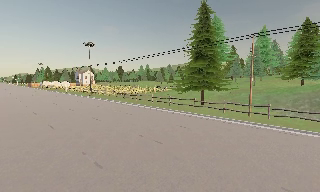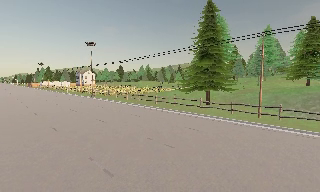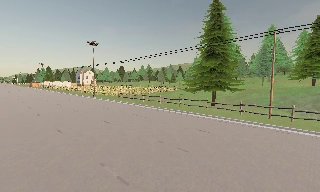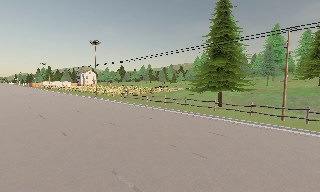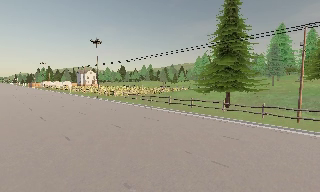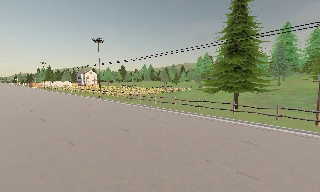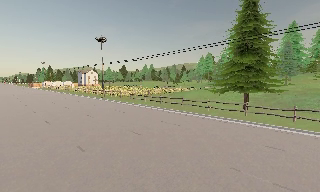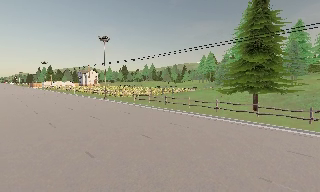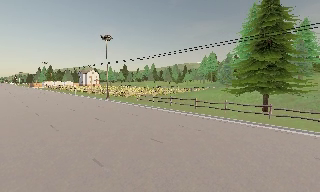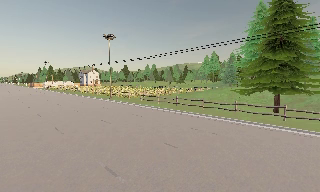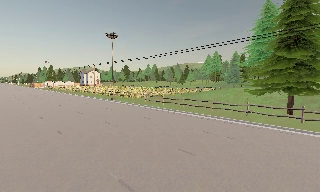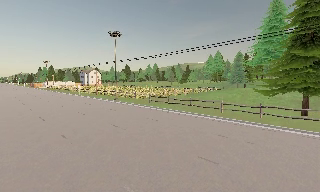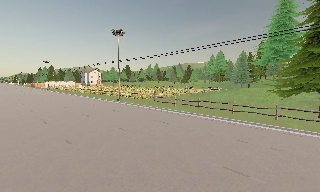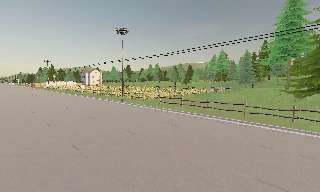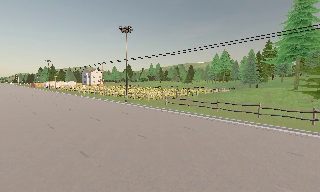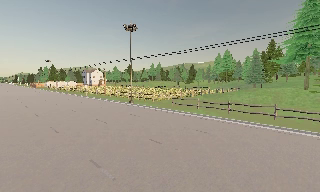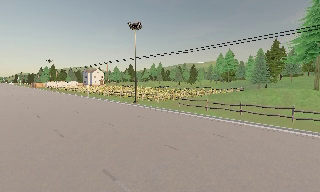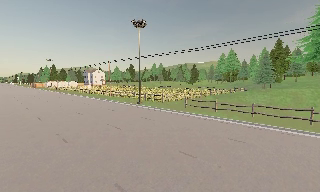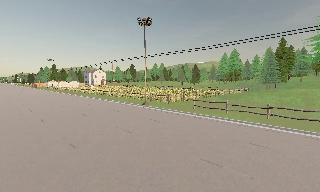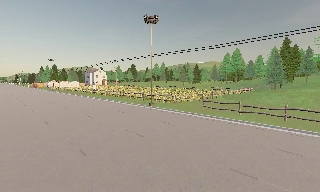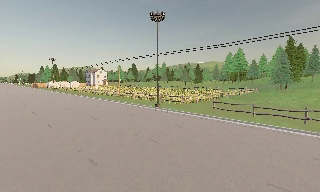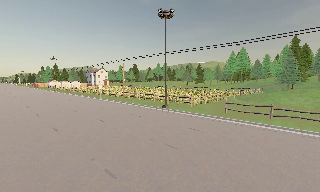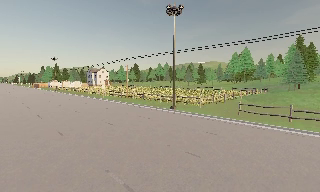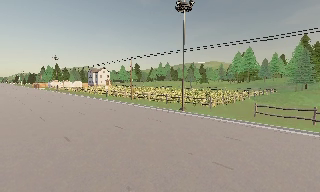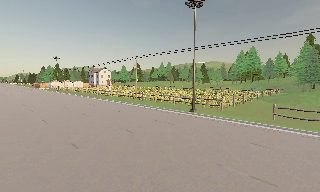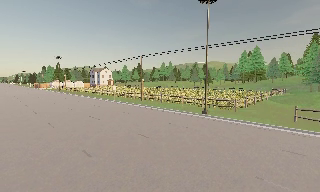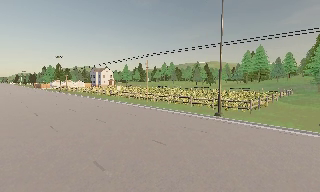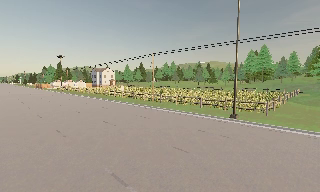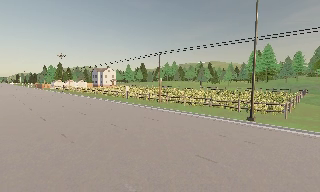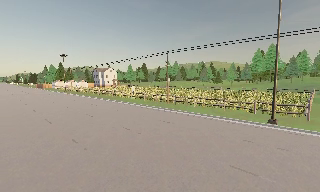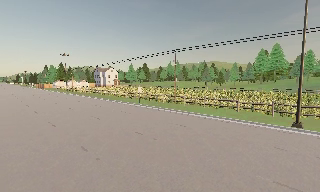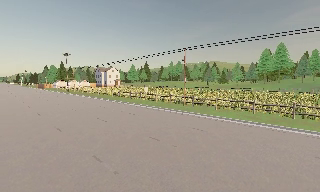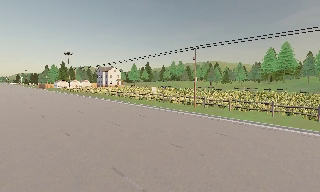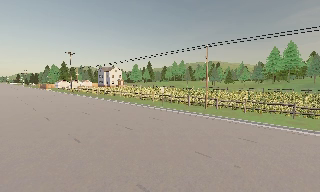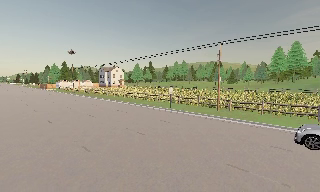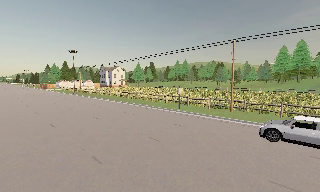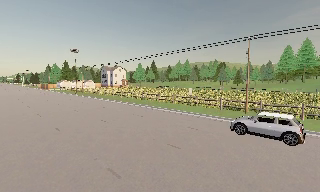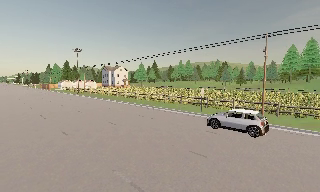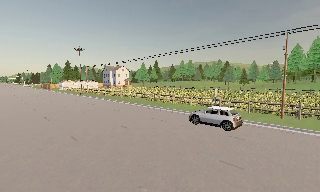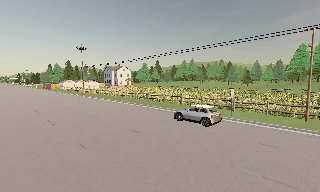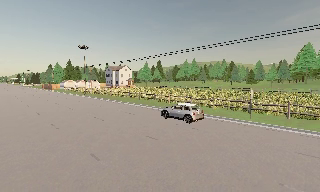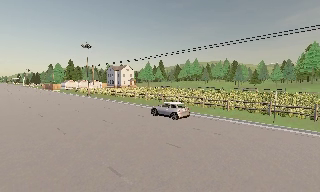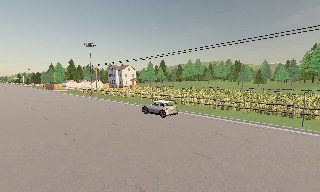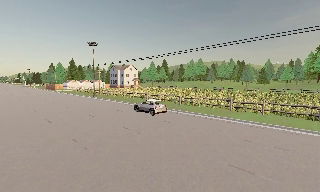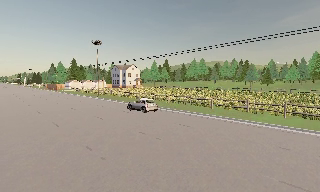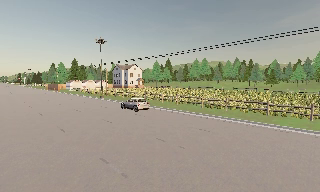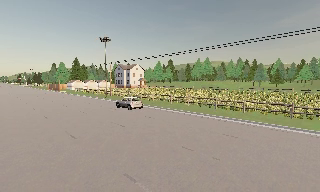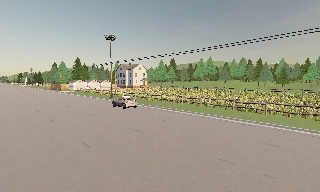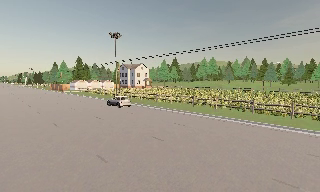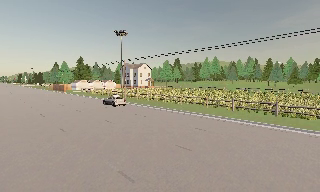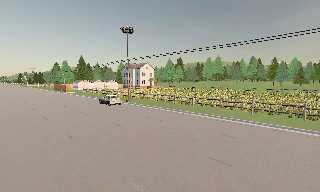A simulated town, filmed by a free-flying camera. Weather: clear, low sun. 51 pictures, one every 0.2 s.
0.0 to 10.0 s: The camera travels to its left and forward, about 70 m, so close, fixed things drift to the right. It gains speed.
The film runs forward here.
